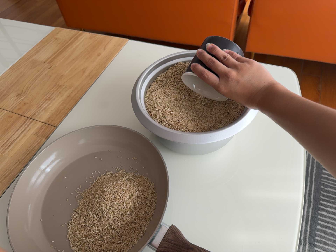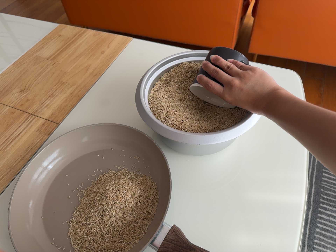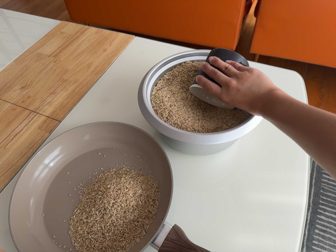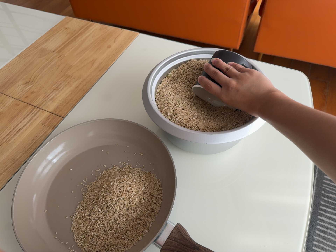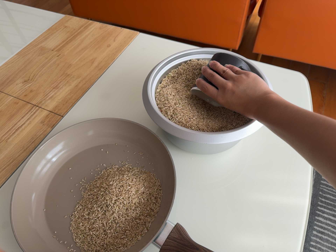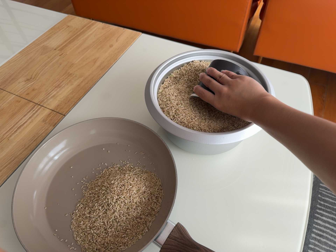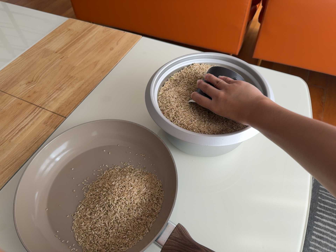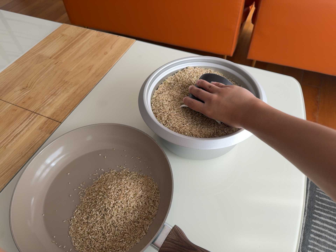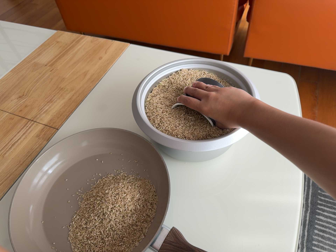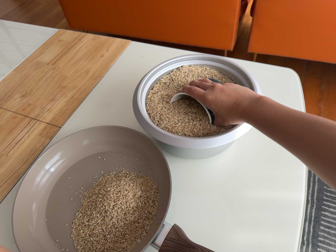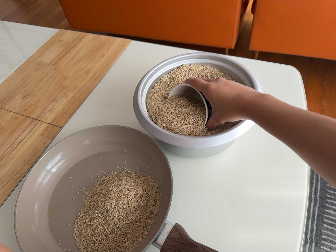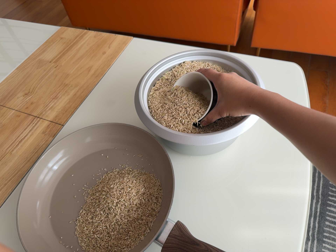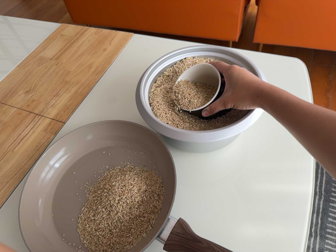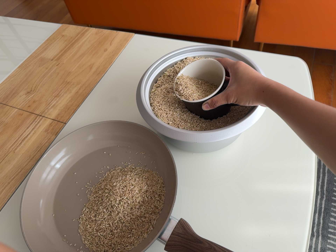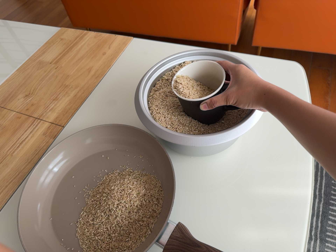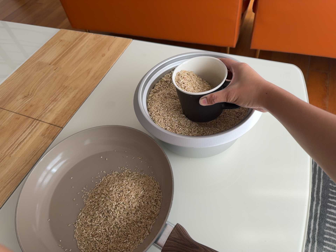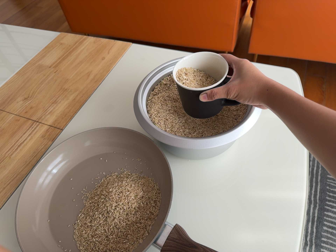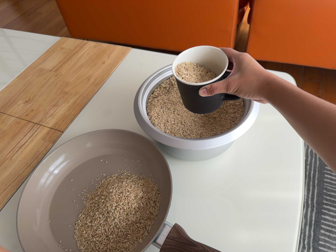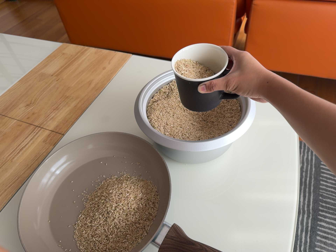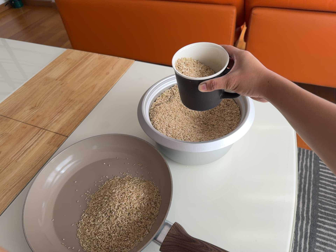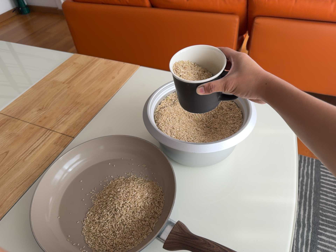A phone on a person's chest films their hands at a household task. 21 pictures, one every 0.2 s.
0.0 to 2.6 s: The camera shifts only a little, or ends up much as it began.
2.6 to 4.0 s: The camera travels backward, about 8 cm, so what stands in front gets smaller. Its aim tips toward the top of its view by about 10 degrees.
The film runs forward here.
